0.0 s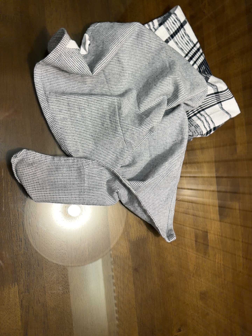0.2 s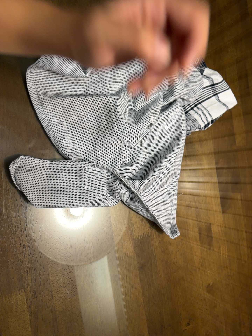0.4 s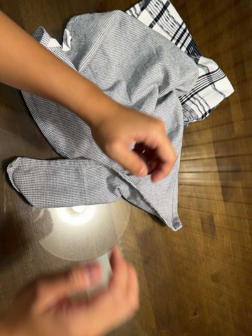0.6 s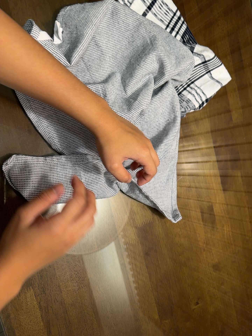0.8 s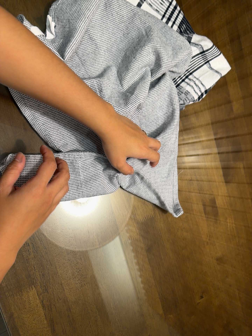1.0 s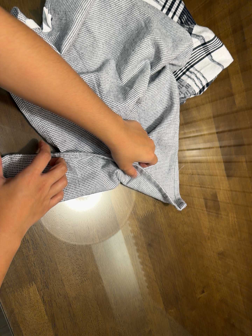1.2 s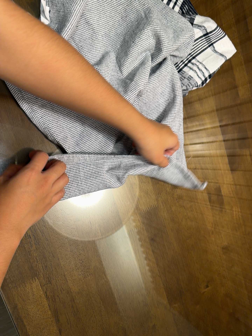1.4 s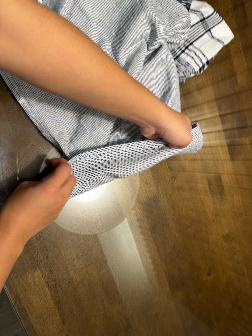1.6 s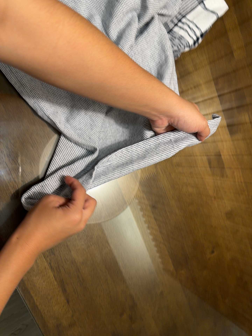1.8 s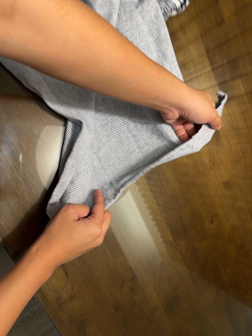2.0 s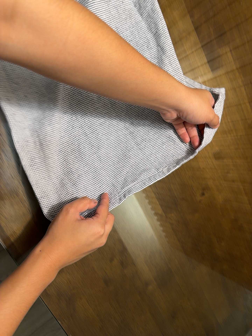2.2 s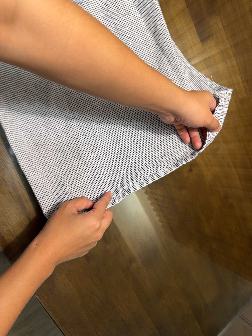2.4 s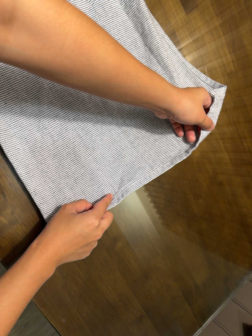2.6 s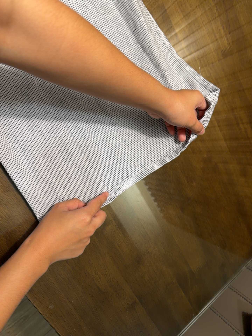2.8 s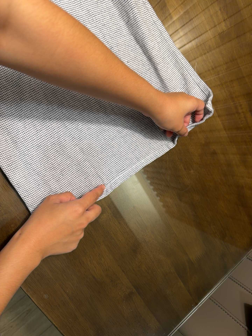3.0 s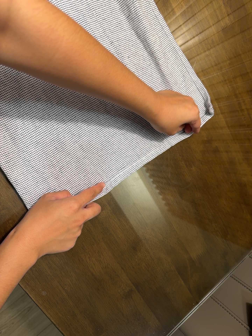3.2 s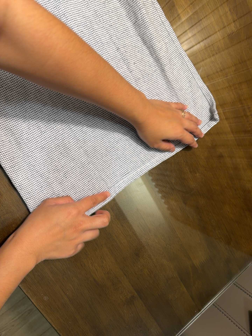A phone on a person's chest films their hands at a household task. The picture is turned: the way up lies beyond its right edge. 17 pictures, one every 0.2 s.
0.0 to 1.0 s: The camera rolls about its line of sight by about 10 degrees, and the scene rotates counterclockwise.
1.0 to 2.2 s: The camera travels toward the bottom of its view and to its right, about 20 cm, so close, fixed things drift upward. It rolls about its line of sight by about 10 degrees, and the scene rotates counterclockwise.
2.2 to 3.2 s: The camera travels toward the bottom of its view, to its right and forward, about 12 cm, so close, fixed things drift upward.
The film runs forward here.
